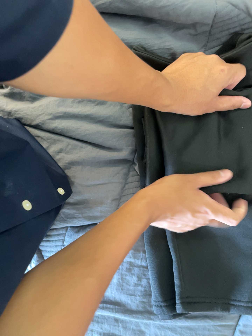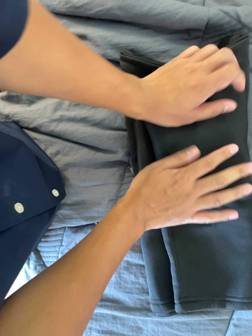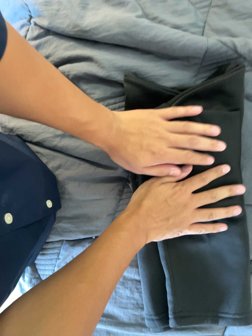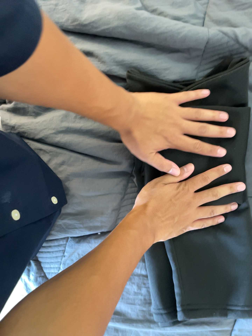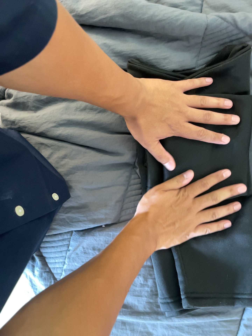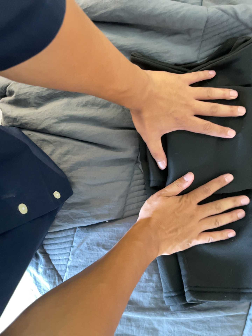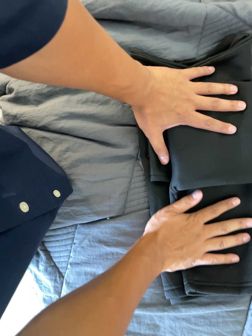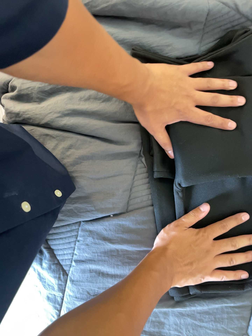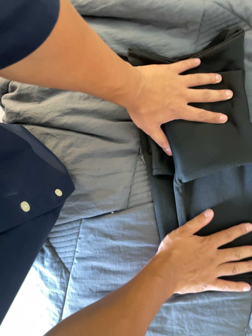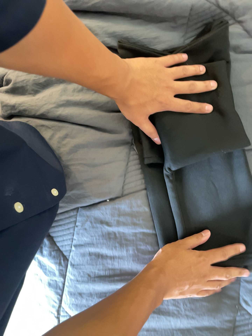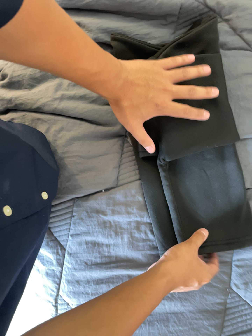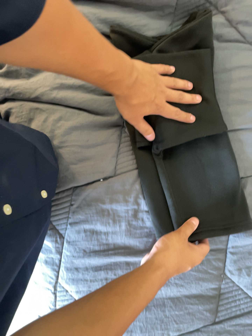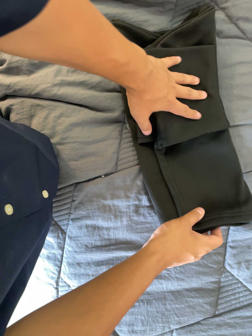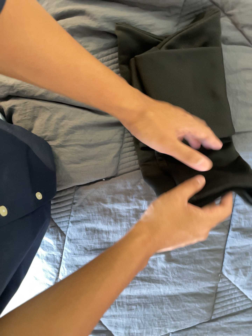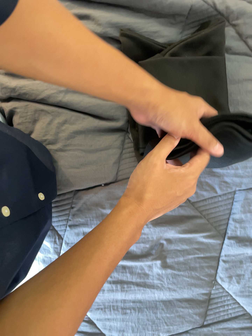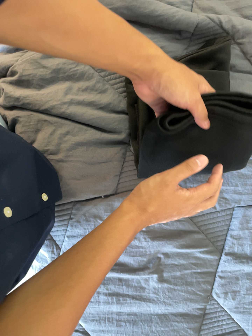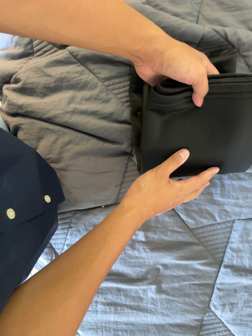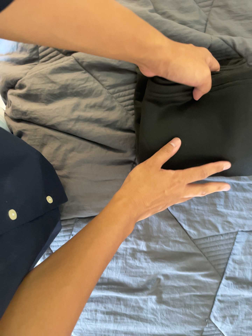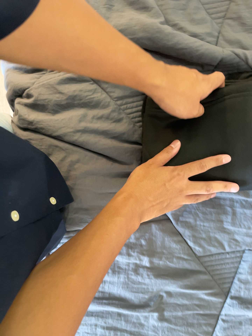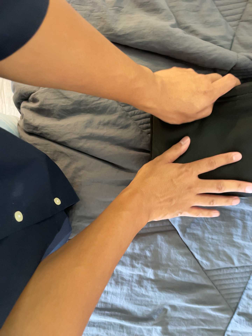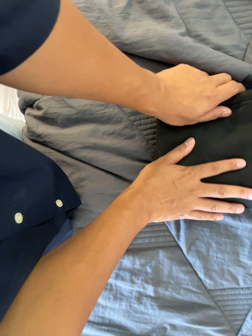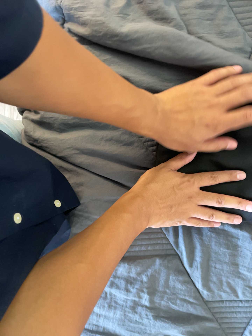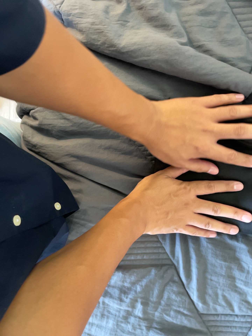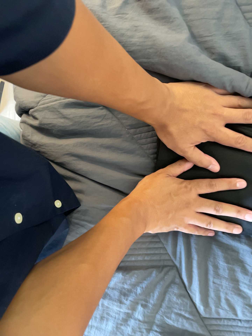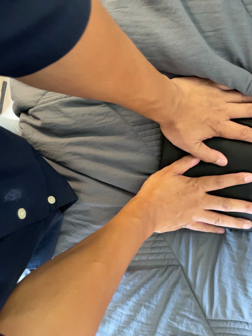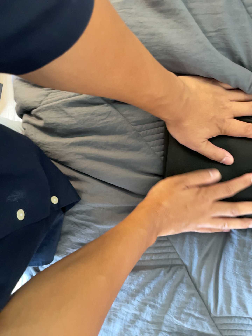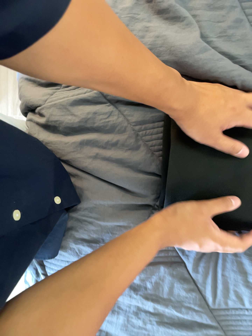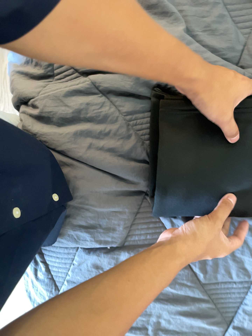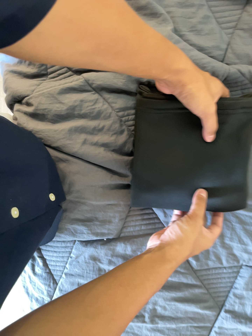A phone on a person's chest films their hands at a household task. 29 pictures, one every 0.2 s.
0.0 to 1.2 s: The camera shifts only a little, or ends up much as it began.
1.2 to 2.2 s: The camera travels toward the bottom of its view and backward, about 10 cm, so close, fixed things drift upward.
2.2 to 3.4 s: The camera travels toward the top of its view, about 10 cm, so close, fixed things drift downward. It rolls about its line of sight by about 10 degrees, and the scene rotates clockwise.
3.4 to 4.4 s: The camera pans to its left by about 10 degrees. It travels toward the top of its view, to its right and forward, about 14 cm, so close, fixed things drift downward.
4.4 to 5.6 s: The camera travels to its left, about 8 cm.
The film runs forward here.
